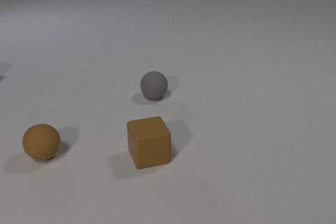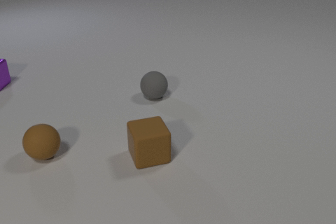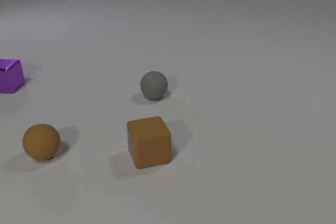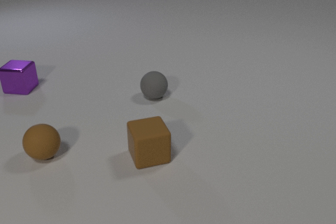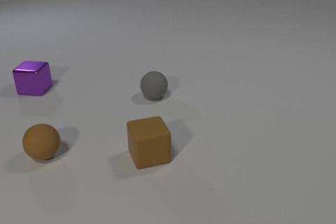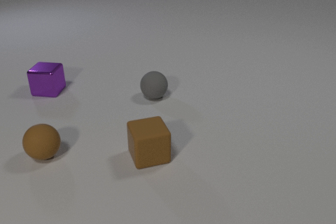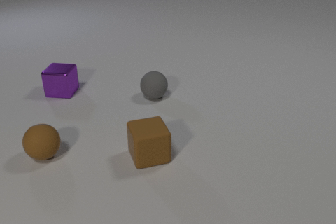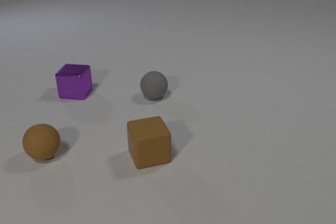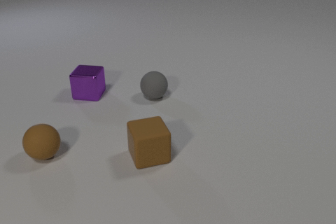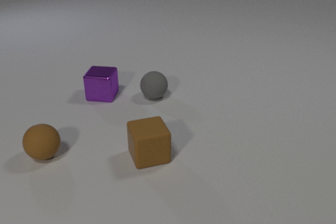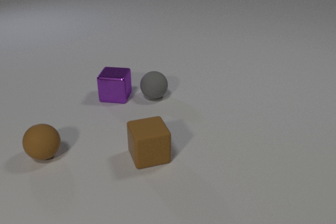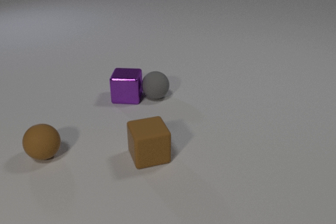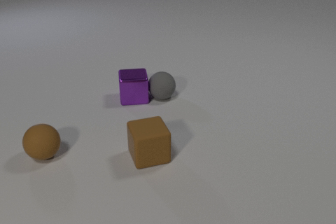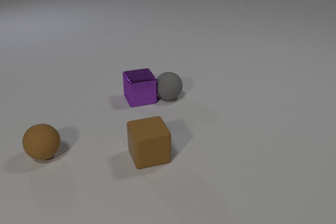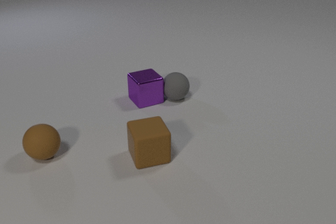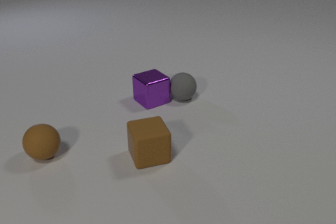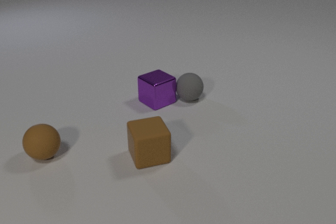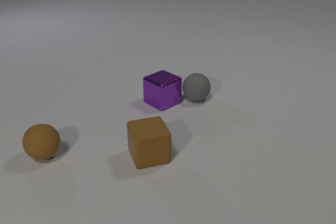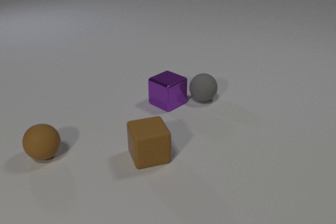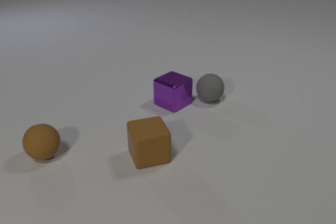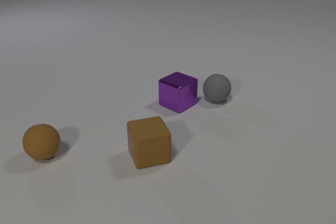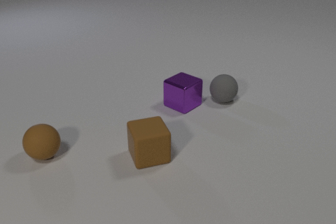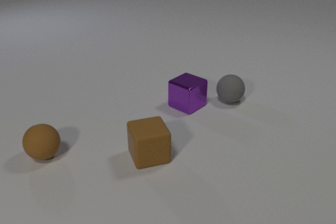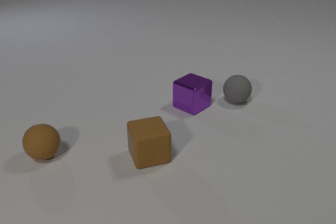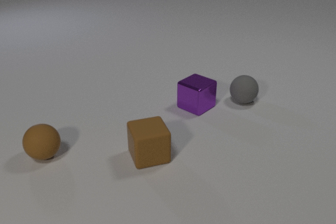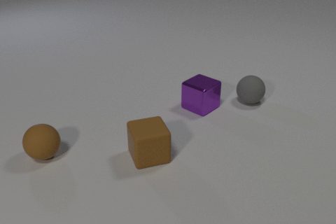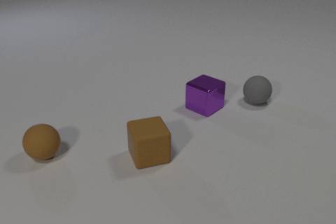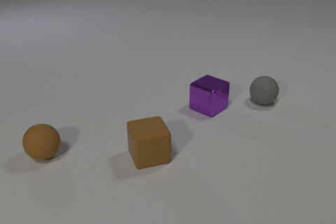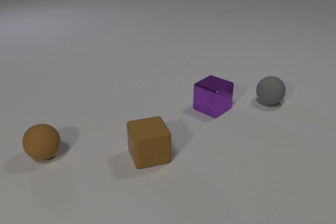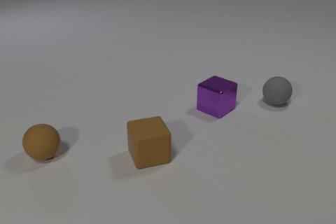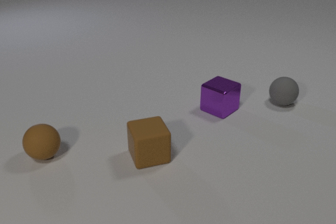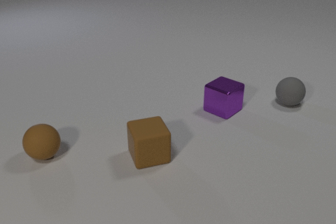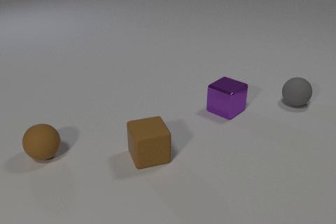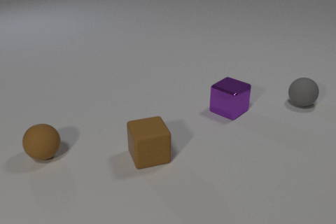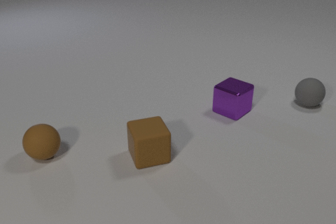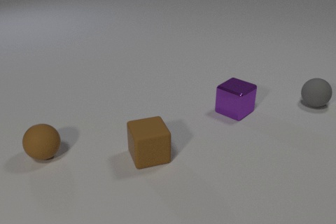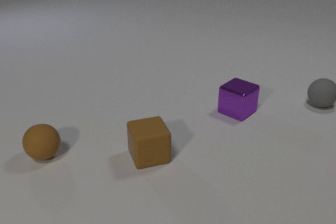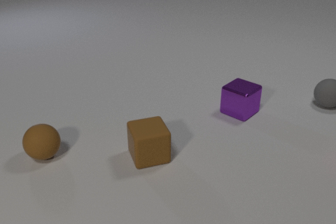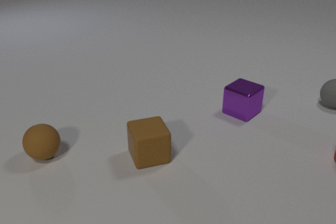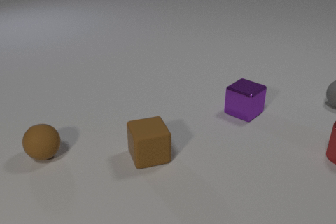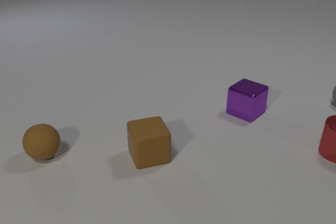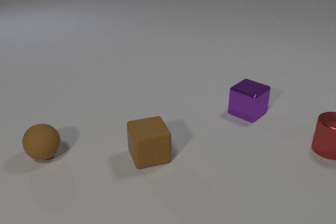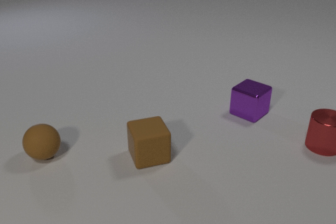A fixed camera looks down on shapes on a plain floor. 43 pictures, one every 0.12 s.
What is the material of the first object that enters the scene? metal.
How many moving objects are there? 3.
What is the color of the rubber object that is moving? gray.
0.00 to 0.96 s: The purple metal cube comes in at the left edge, slides to the right and toward the camera.
0.96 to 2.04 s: The purple metal cube slides to the right, spins counterclockwise seen from above by about 45 degrees, its near face sliding to the right. The gray rubber sphere rolls to the right. The purple metal cube and the gray rubber sphere collide.
2.04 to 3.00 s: The purple metal cube slides to the right. The gray rubber sphere rolls to the right.
3.00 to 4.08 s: The purple metal cube slides to the right. The gray rubber sphere rolls to the right.
4.08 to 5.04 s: The purple metal cube slides to the right. The gray rubber sphere rolls to the right, leaves at the right edge. The red metal cylinder comes in at the right edge, slides to the left and away from the camera.
